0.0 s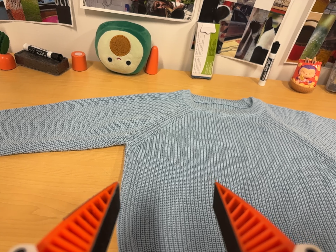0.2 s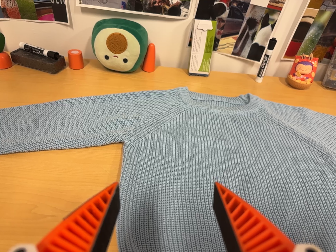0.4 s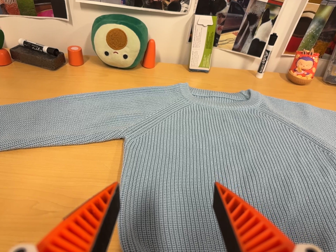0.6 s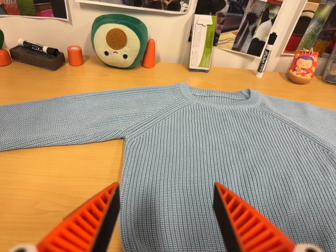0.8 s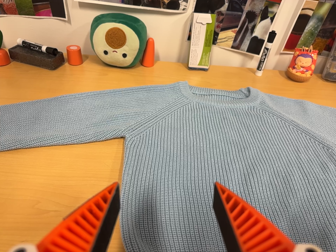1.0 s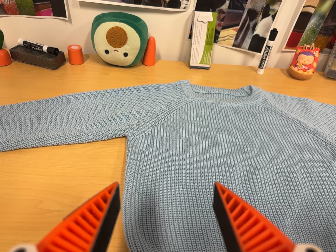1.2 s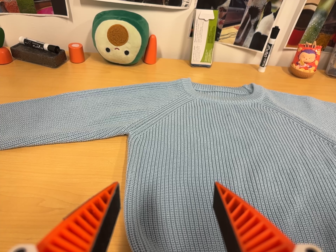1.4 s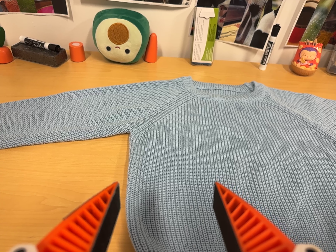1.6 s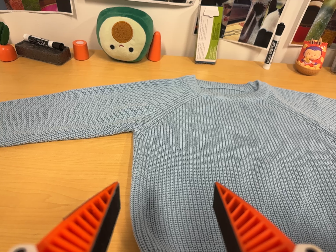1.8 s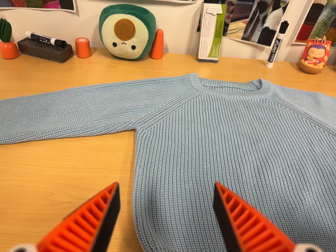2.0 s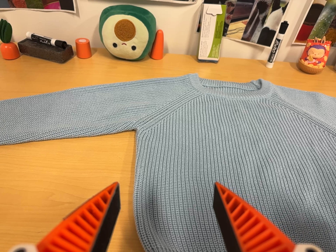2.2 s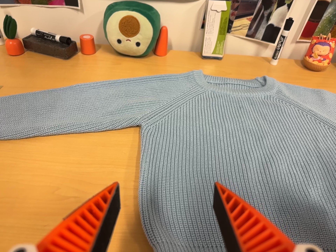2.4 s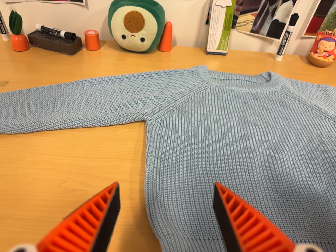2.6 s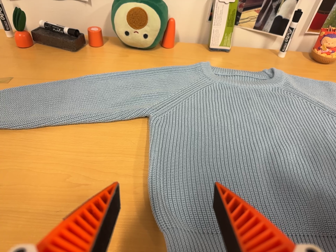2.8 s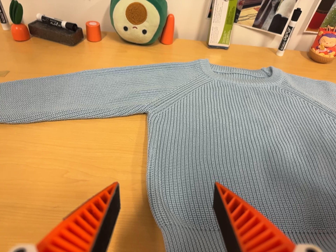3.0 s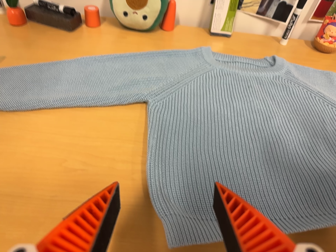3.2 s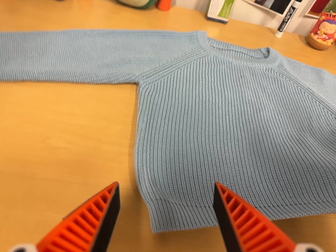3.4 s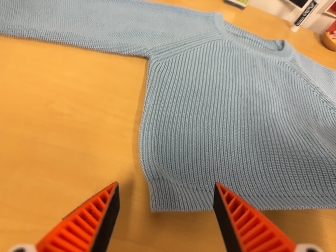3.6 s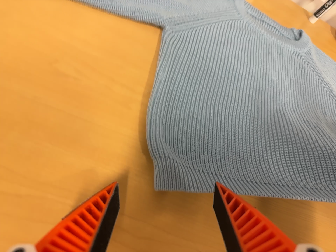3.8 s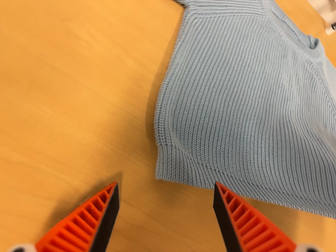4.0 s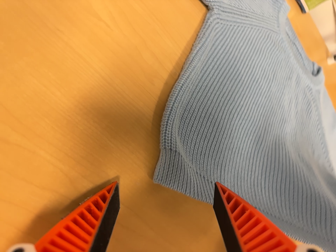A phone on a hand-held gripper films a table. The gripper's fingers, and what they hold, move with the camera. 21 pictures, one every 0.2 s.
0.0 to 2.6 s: The camera shifts only a little, or ends up much as it began.
2.6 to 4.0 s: The camera pans to its right by about 20 degrees. It travels to its left and forward, about 12 cm. Its aim tips toward the bottom of its view by about 20 degrees, and the scene shifts upward. It rolls about its line of sight by about 40 degrees, and the scene rotates clockwise.
The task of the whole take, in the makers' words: fold up.
The film runs forward here.
